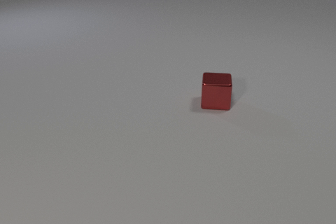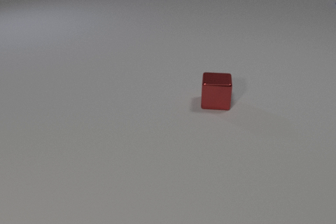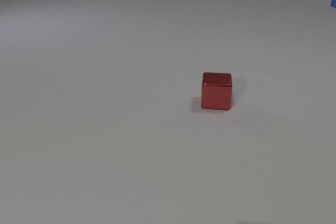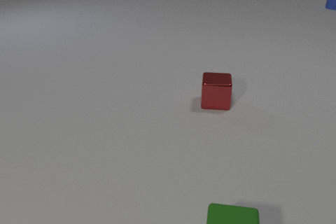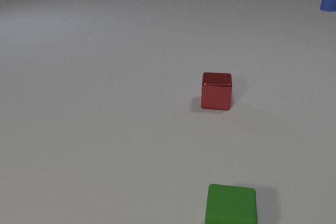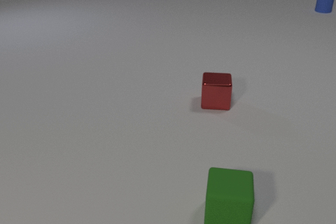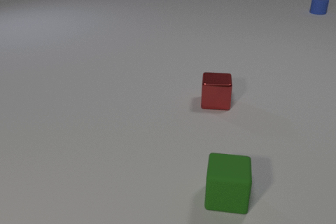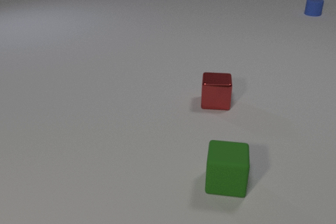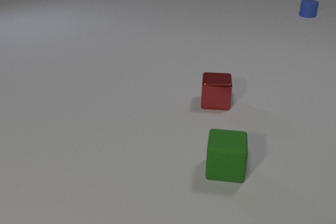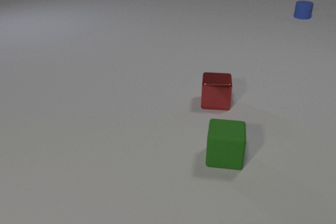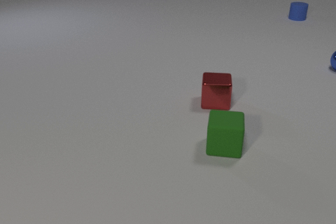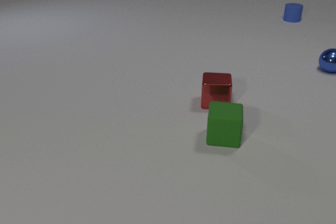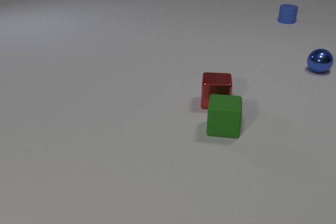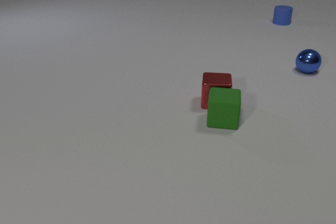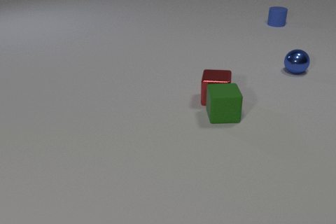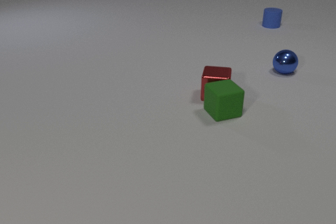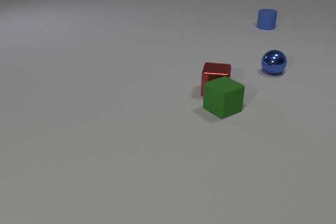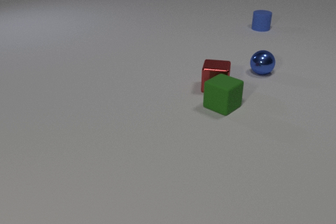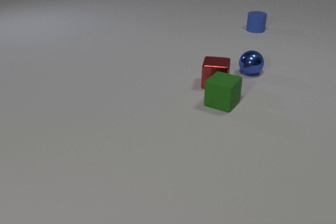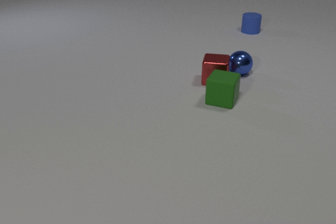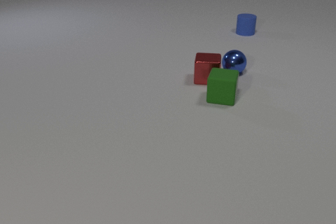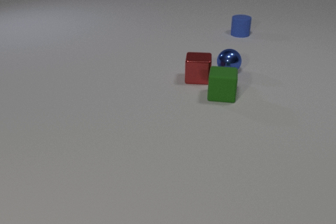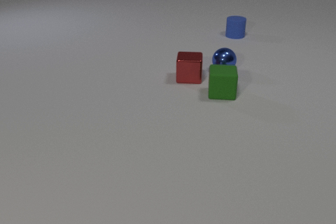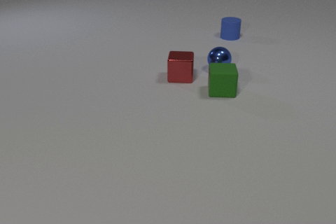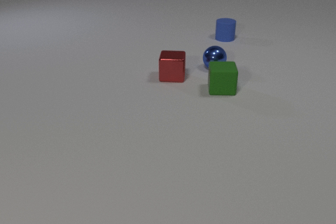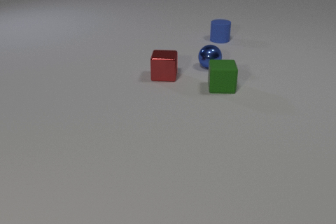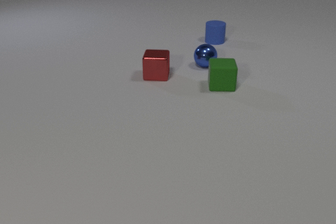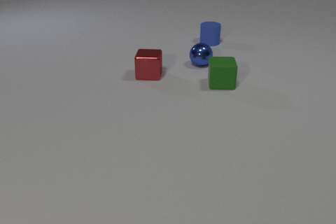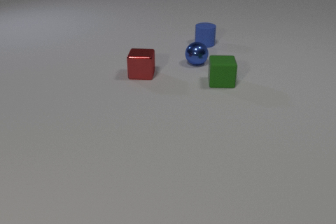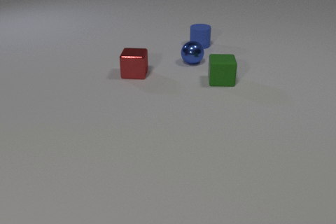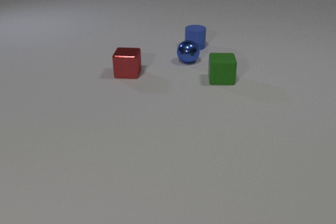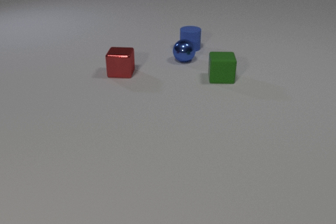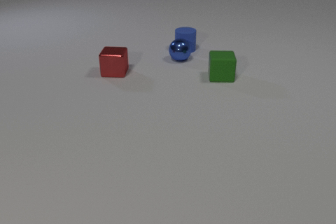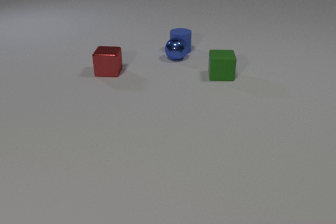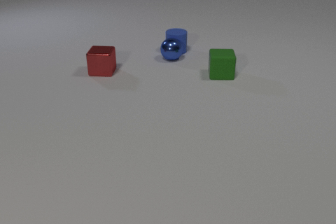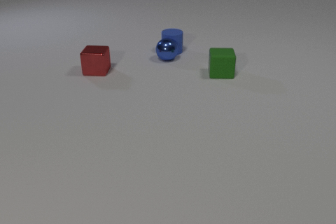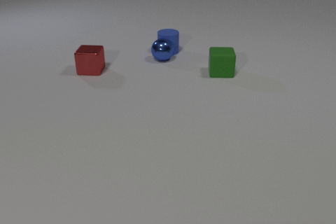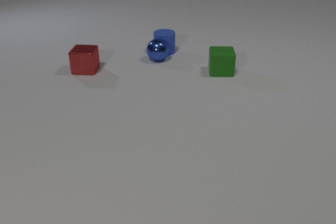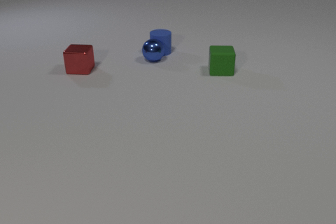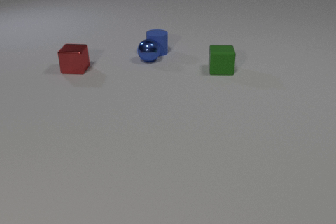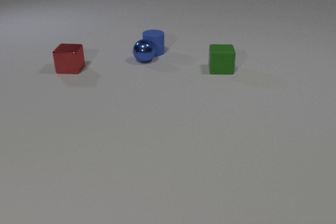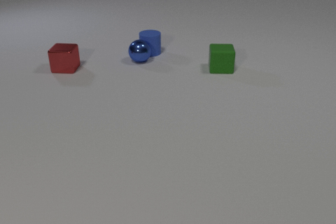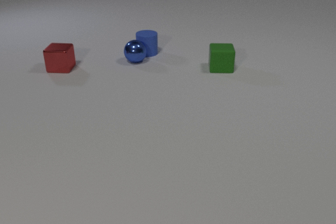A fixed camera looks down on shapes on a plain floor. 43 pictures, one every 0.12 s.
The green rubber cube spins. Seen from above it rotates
counterclockwise.
The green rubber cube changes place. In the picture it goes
away from the camera.
0.00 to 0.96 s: The green rubber cube comes in at the bottom edge, slides away from the camera. The blue rubber cylinder comes in at the right edge, slides toward the camera and to the left.
0.96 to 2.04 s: The green rubber cube slides away from the camera, spins so that its near face slides to the right, counterclockwise seen from above. The red metal cube slides away from the camera. The blue metal sphere comes in at the right edge, rolls to the left and toward the camera. The blue rubber cylinder slides toward the camera and to the left. The green rubber cube and the red metal cube collide.
2.04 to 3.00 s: The green rubber cube slides away from the camera, spins counterclockwise seen from above by about 45 degrees, its near face sliding to the right. The red metal cube slides to the left and away from the camera. The blue metal sphere rolls to the left. The blue rubber cylinder slides toward the camera and to the left. The red metal cube and the blue metal sphere collide.
3.00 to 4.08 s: The green rubber cube slides away from the camera. The red metal cube slides to the left. The blue metal sphere rolls to the left and away from the camera. The blue rubber cylinder slides to the left and toward the camera. The blue metal sphere and the blue rubber cylinder collide.
4.08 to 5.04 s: The green rubber cube slides away from the camera. The red metal cube slides to the left and away from the camera. The blue metal sphere rolls to the left. The blue rubber cylinder slides to the left.
What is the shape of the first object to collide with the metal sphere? cube.
What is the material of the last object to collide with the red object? metal.
How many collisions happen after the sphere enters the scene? 3.
